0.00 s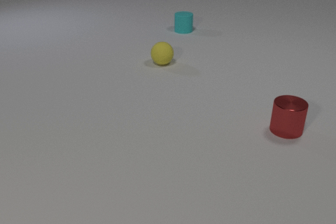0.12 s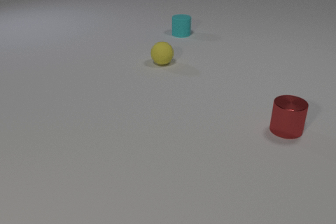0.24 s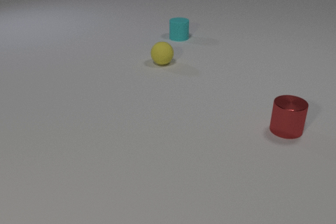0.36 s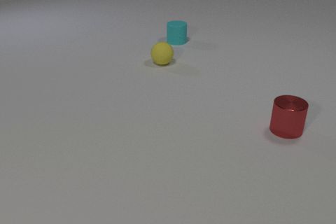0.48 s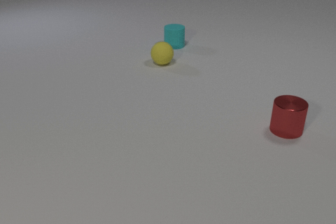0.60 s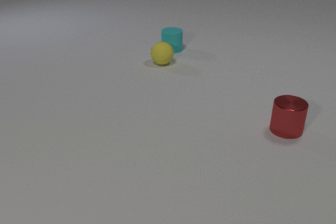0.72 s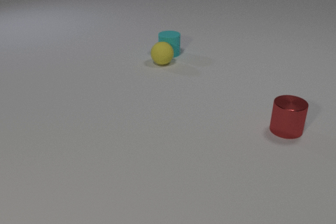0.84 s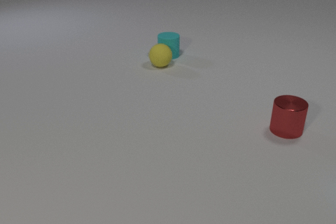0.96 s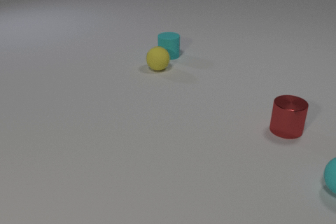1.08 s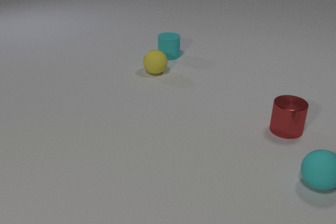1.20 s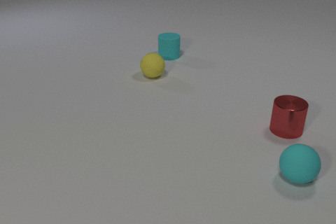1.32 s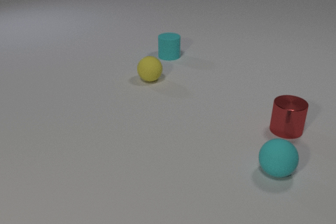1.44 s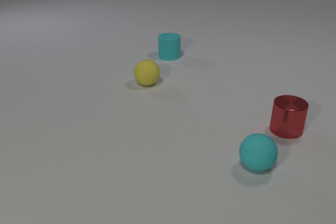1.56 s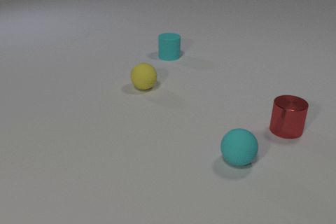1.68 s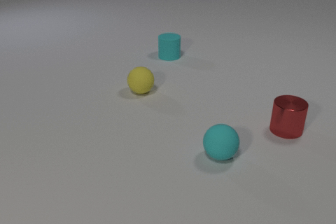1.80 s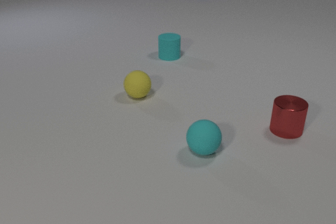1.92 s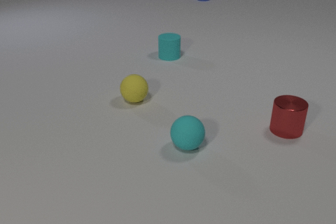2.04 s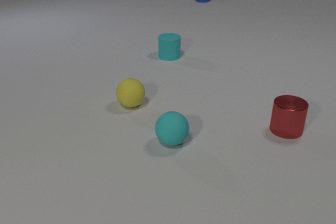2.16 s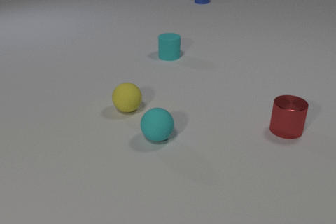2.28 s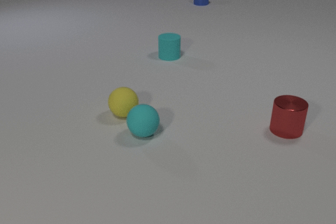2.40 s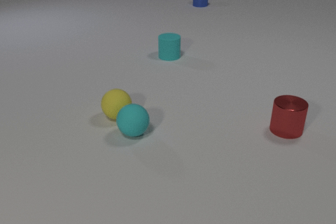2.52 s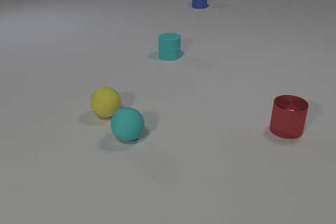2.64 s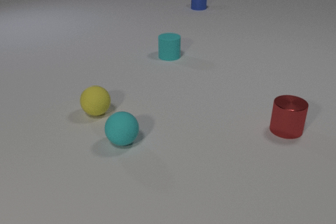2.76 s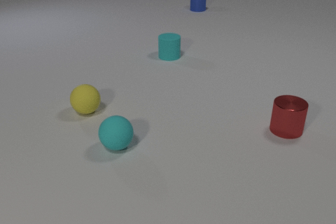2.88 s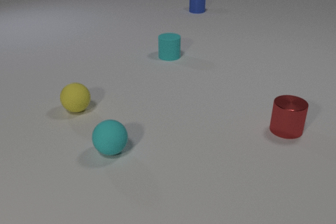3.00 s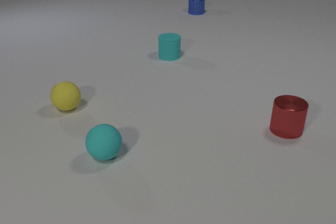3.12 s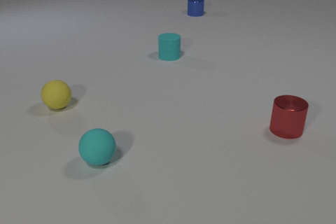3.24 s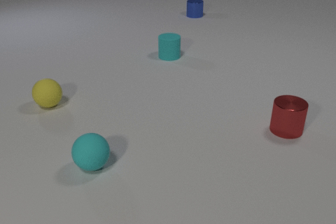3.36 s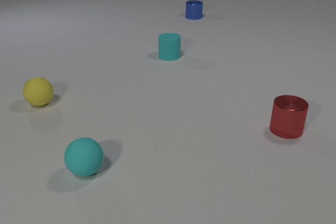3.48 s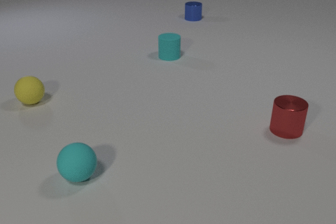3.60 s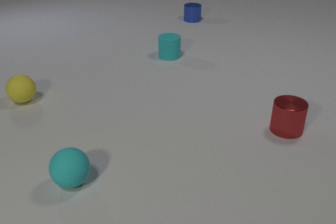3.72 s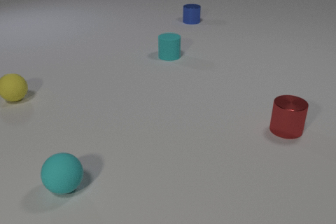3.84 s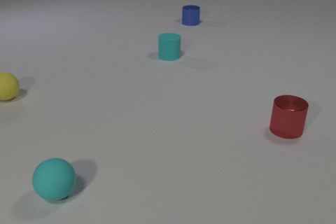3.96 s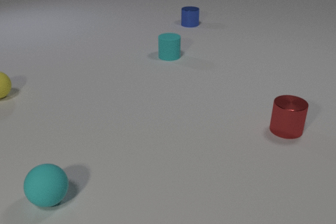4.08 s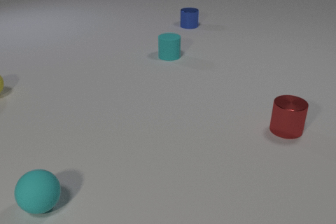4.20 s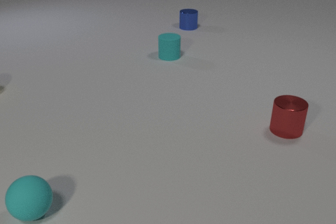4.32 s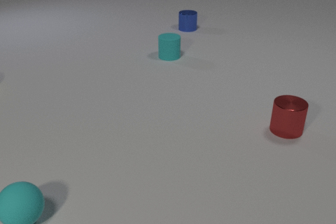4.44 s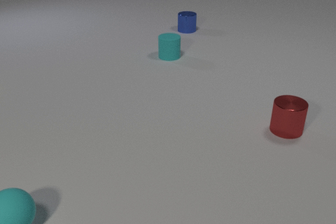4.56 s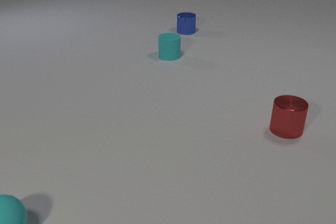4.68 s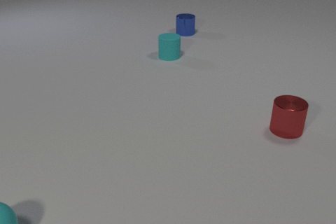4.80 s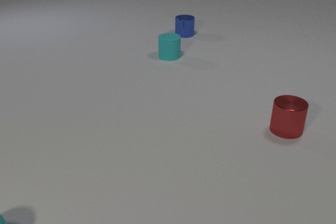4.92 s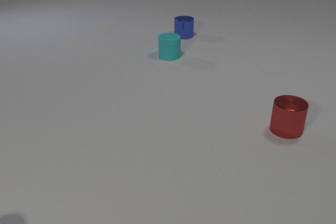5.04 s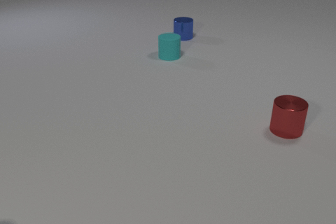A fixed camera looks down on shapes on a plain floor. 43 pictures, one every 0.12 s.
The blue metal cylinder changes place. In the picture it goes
toward the camera.
The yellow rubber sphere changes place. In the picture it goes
to the left.
0.00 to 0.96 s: The cyan rubber cylinder slides toward the camera. The yellow rubber sphere rolls toward the camera. The cyan rubber sphere comes in at the right edge. The cyan rubber cylinder and the yellow rubber sphere collide.
0.96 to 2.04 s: The yellow rubber sphere rolls toward the camera. The blue metal cylinder comes in at the top edge, slides toward the camera. The cyan rubber sphere rolls to the left.
2.04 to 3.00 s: The yellow rubber sphere rolls to the left. The blue metal cylinder slides toward the camera. The cyan rubber sphere rolls to the left. The yellow rubber sphere and the cyan rubber sphere collide.
3.00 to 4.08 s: The yellow rubber sphere rolls to the left and away from the camera. The blue metal cylinder slides toward the camera. The cyan rubber sphere rolls to the left and toward the camera.
4.08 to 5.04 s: The yellow rubber sphere leaves at the left edge. The blue metal cylinder slides toward the camera. The cyan rubber sphere rolls to the left and toward the camera, leaves at the bottom edge.
What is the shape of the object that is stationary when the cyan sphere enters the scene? cylinder.
What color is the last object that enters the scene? blue.
How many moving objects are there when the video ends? 1.
